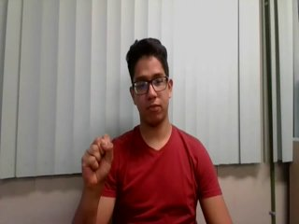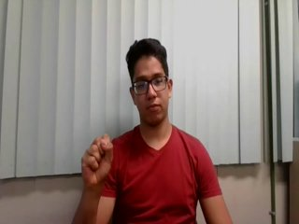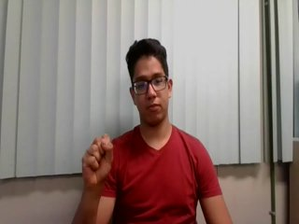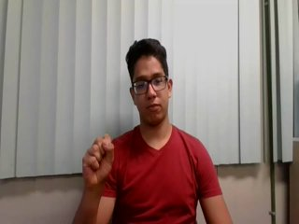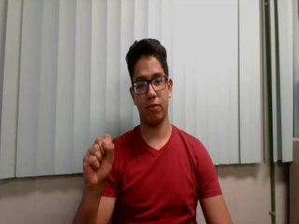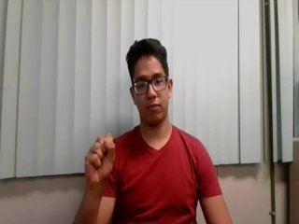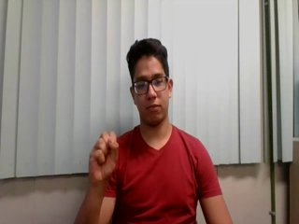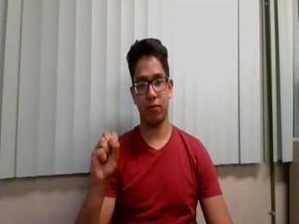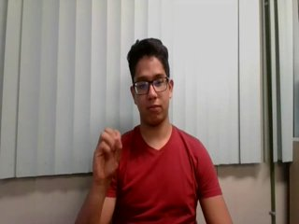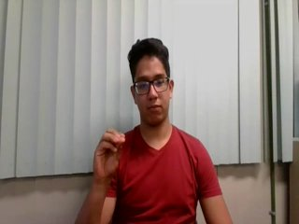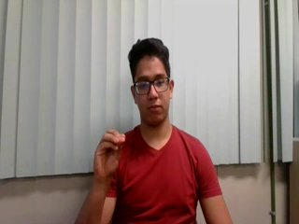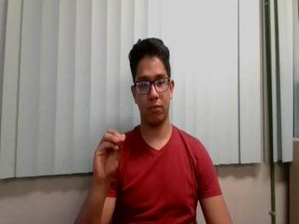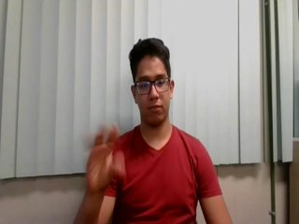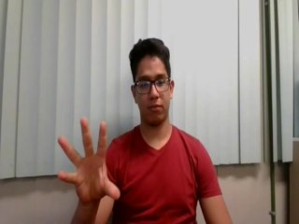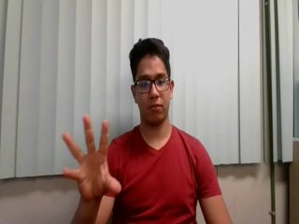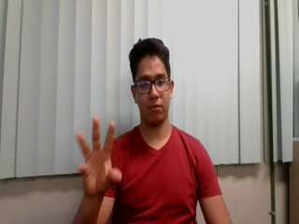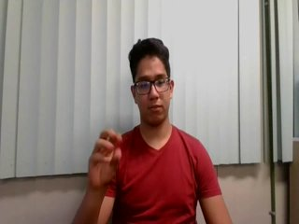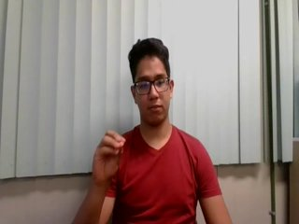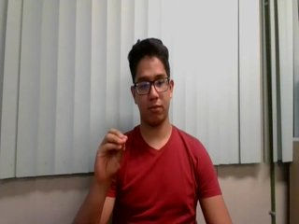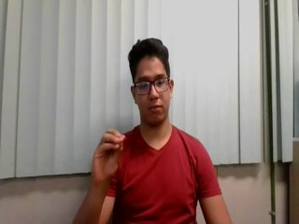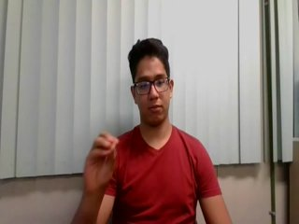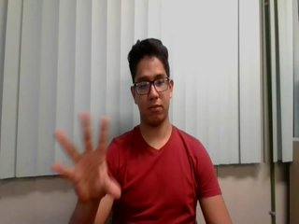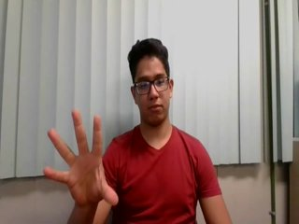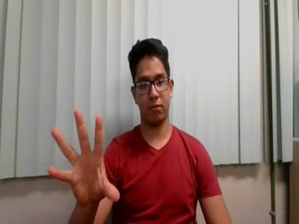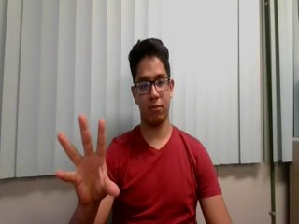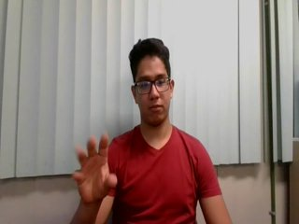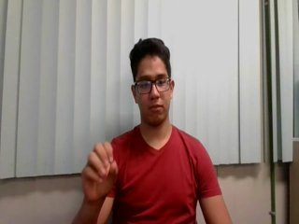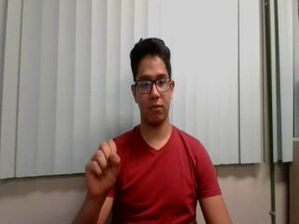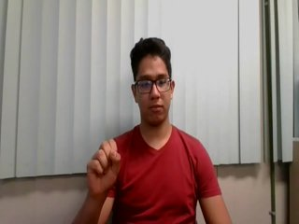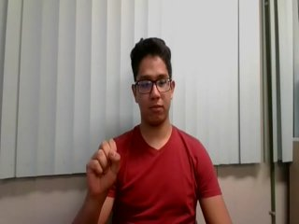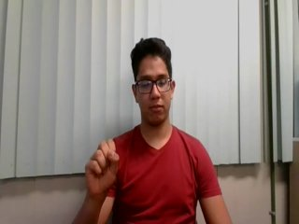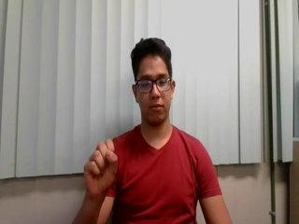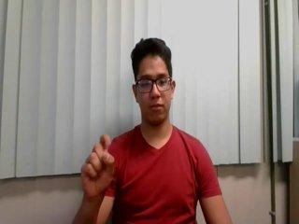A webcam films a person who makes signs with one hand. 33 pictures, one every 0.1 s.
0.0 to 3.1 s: Open twice.
